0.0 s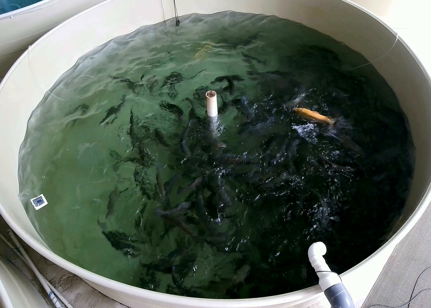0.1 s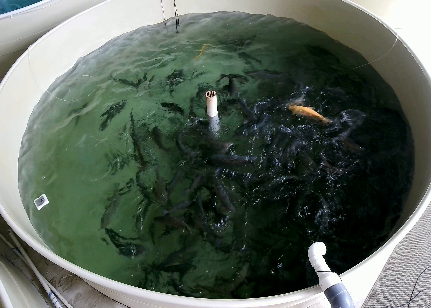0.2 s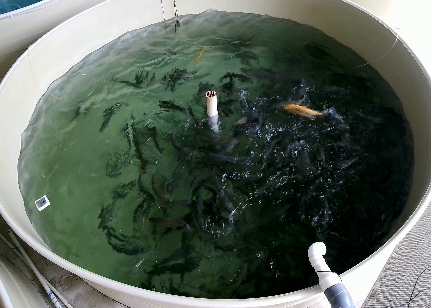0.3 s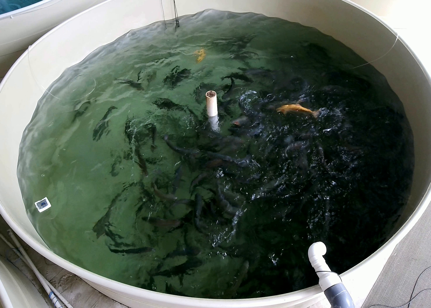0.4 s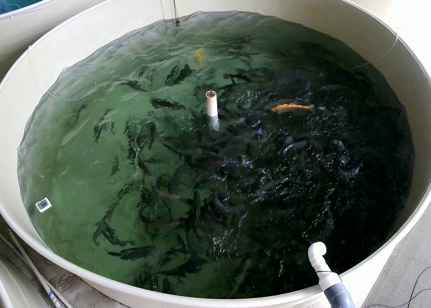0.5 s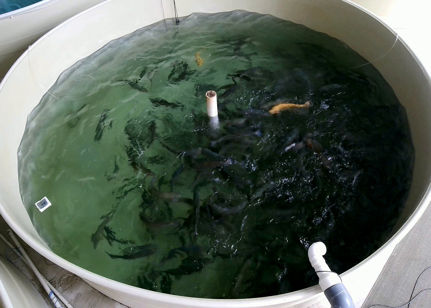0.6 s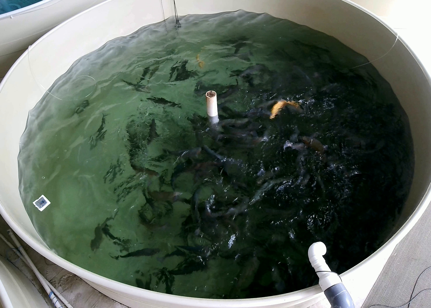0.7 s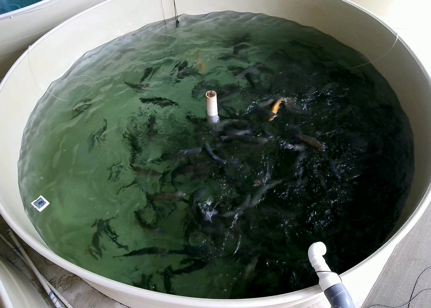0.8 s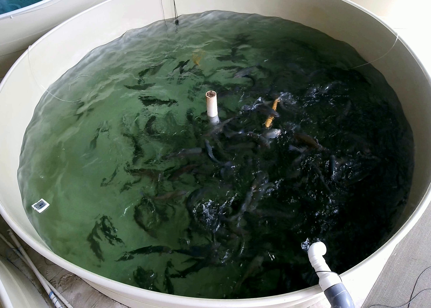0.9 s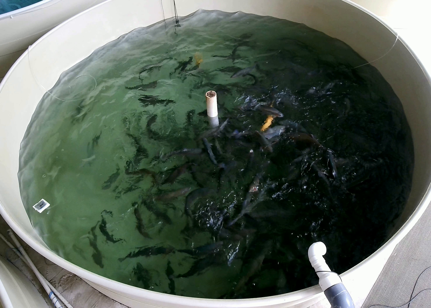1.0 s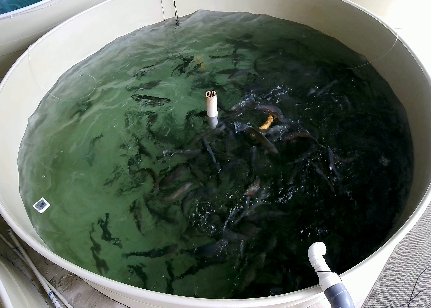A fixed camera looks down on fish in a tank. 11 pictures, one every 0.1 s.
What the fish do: Weak feeding.
